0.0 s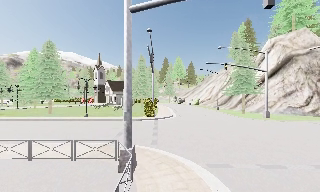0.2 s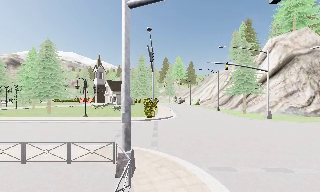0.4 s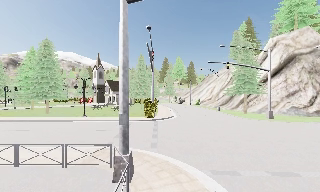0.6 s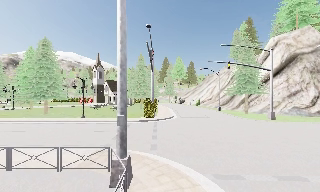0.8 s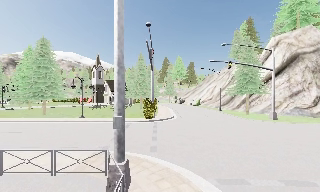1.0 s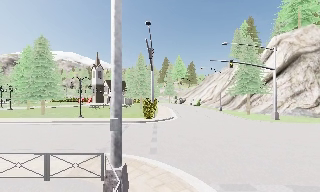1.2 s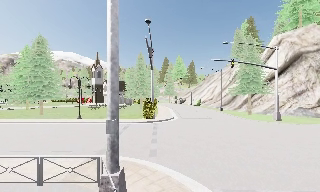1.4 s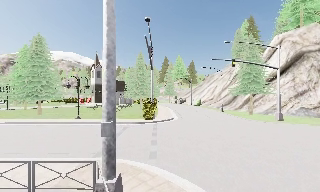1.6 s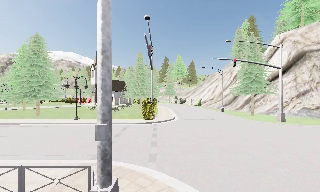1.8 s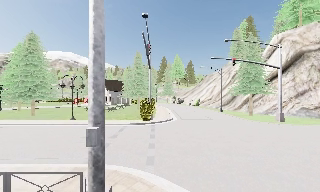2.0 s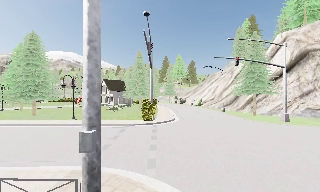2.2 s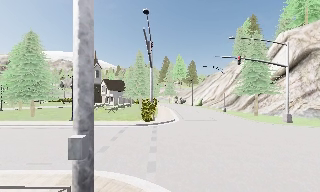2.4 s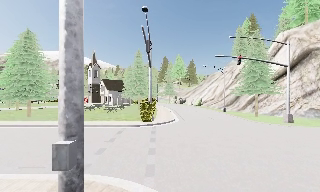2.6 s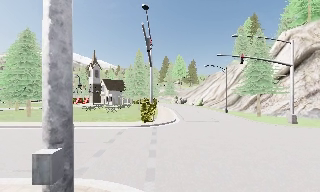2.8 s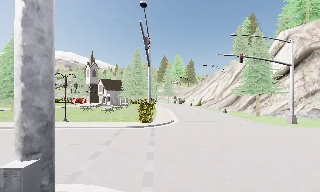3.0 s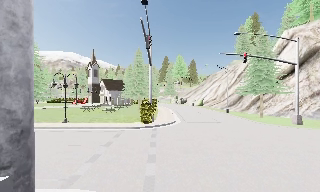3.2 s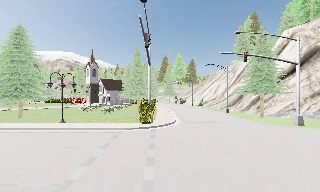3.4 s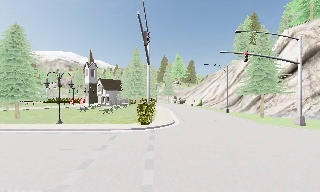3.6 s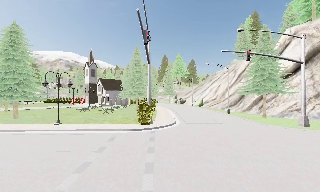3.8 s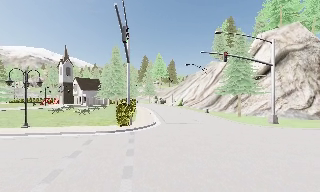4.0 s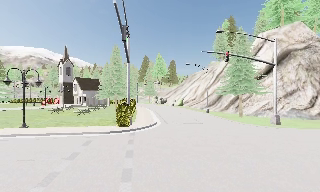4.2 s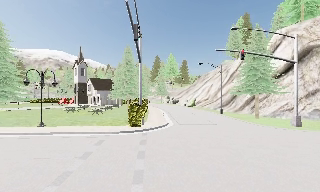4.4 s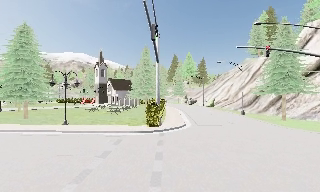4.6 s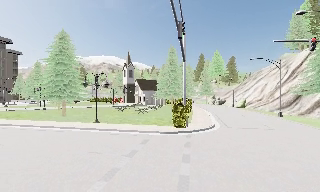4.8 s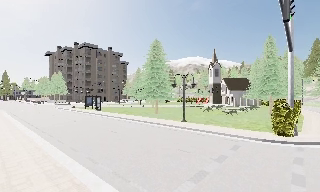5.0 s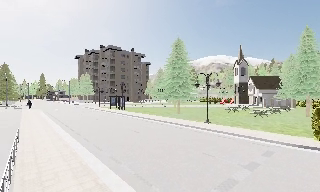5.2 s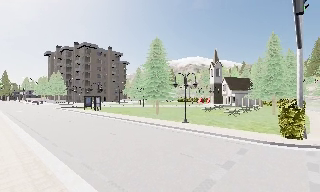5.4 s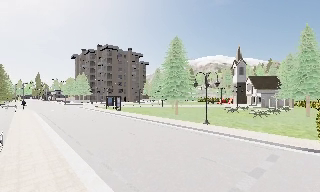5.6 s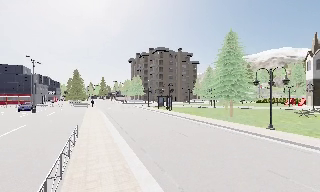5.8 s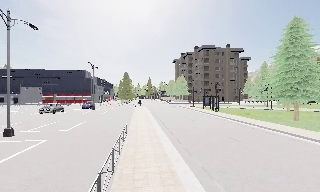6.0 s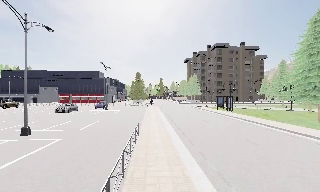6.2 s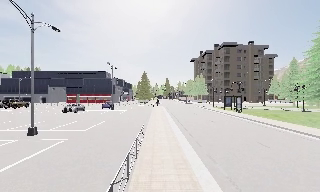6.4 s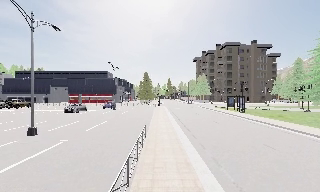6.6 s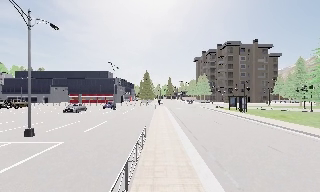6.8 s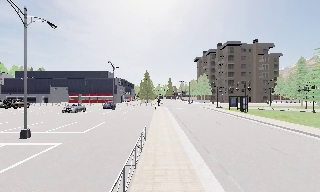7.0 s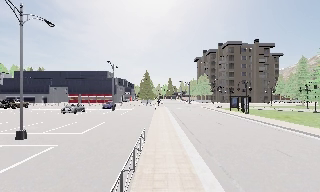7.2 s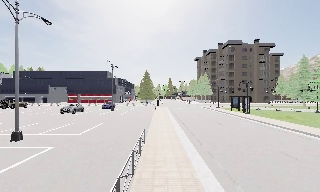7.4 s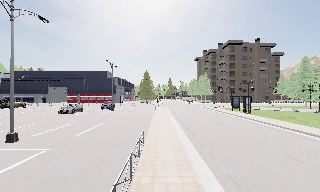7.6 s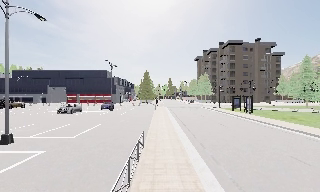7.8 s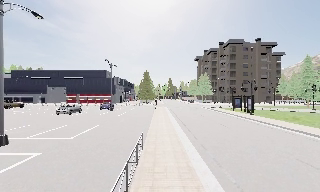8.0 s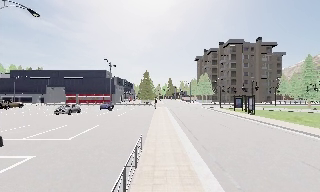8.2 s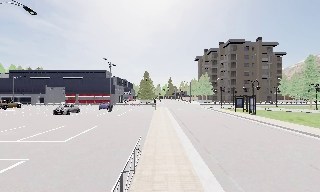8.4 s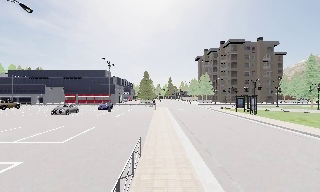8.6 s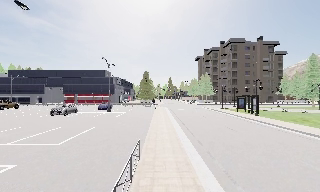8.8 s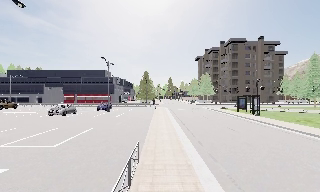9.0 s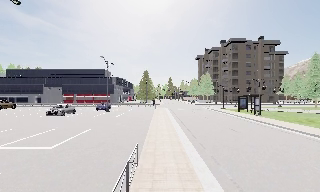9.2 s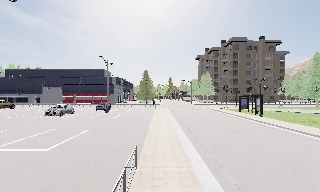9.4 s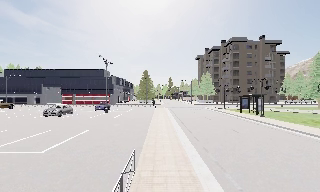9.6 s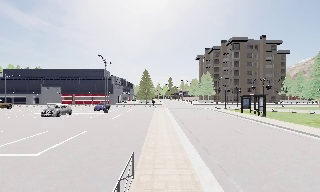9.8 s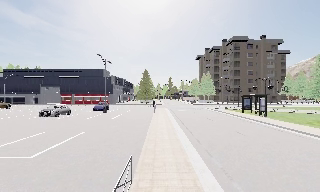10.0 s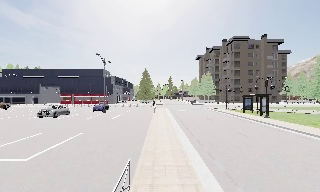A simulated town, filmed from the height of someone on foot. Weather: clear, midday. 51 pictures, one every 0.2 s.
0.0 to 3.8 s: The camera travels forward, about 6 m, so what stands in front looms larger.
3.8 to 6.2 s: The camera pans to its left, which is counterclockwise from overhead, by about 95 degrees. It travels forward, about 3 m.
6.2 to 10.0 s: The camera travels forward, about 6 m, so what stands in front looms larger.
The film runs forward here.
